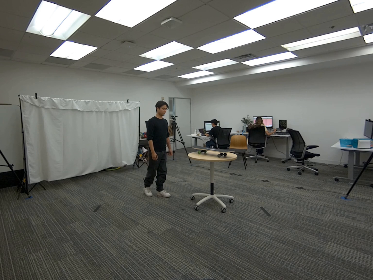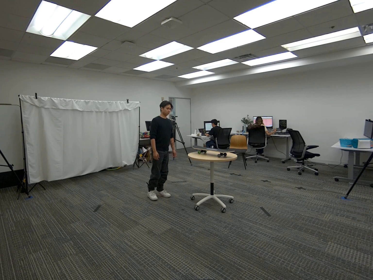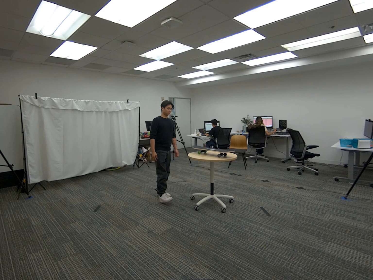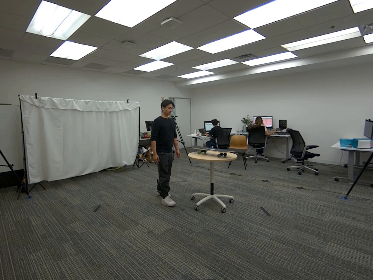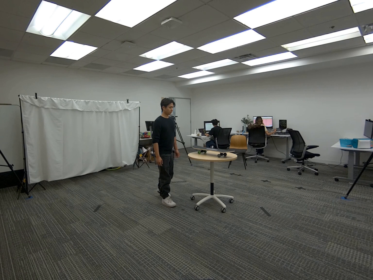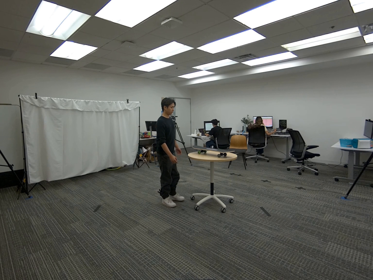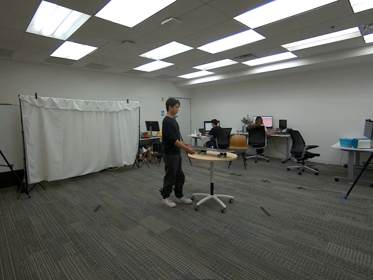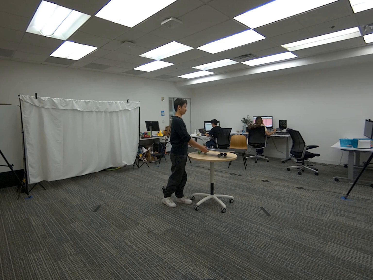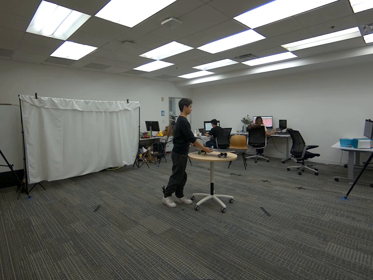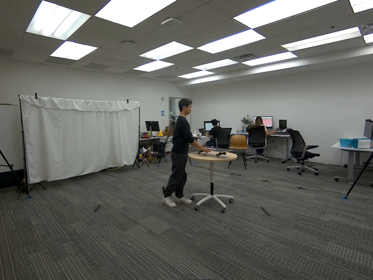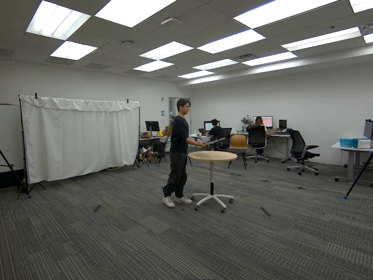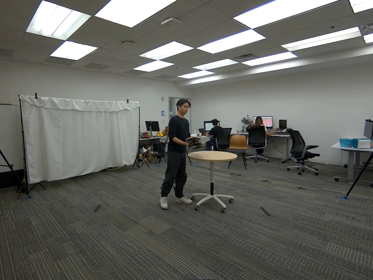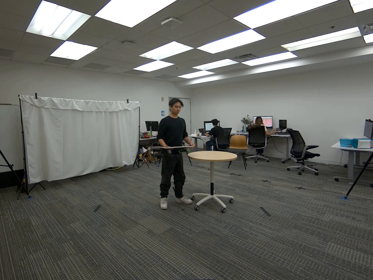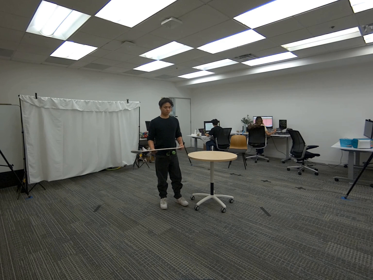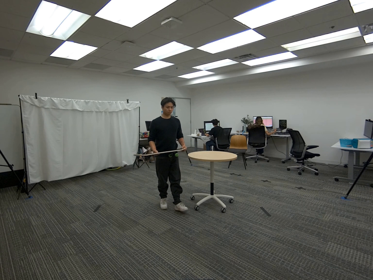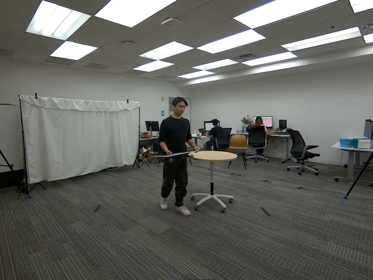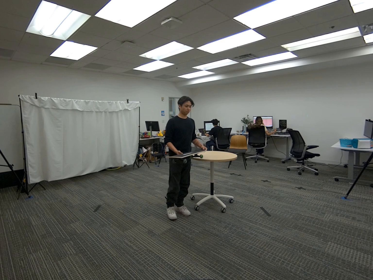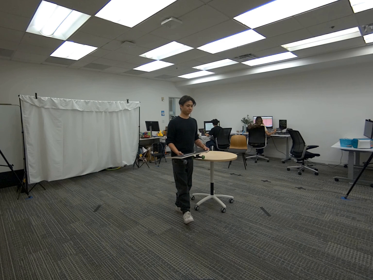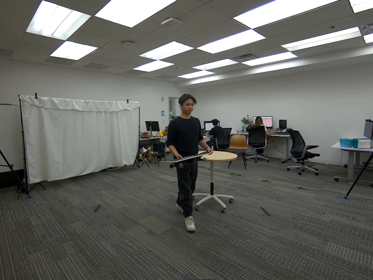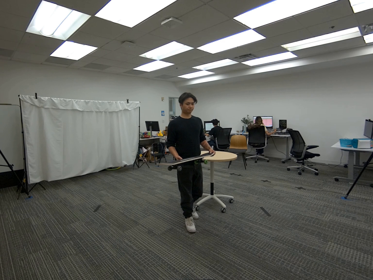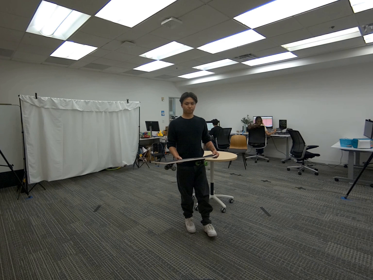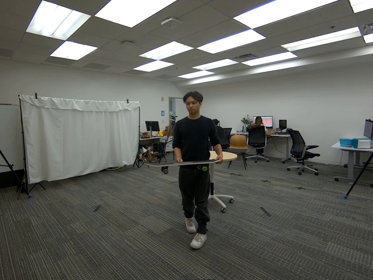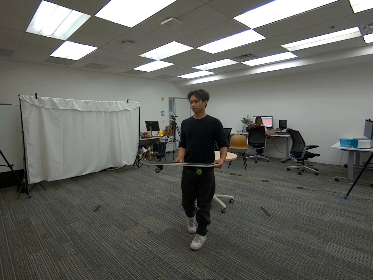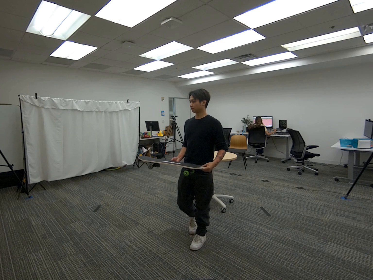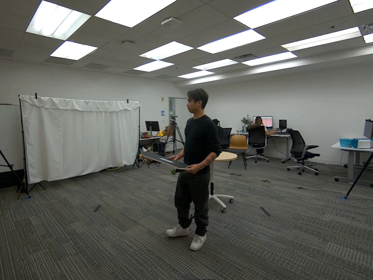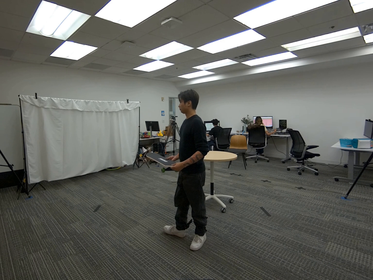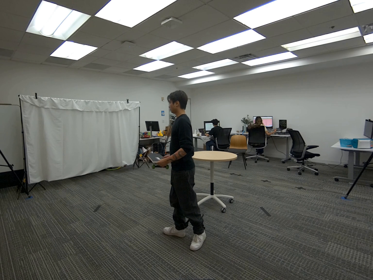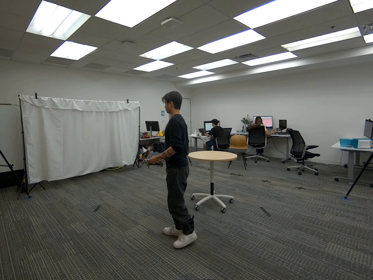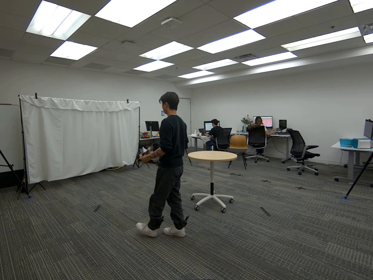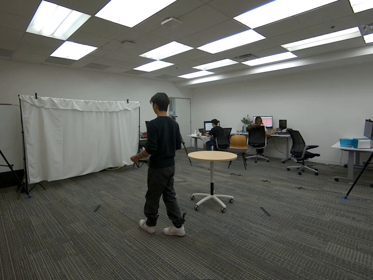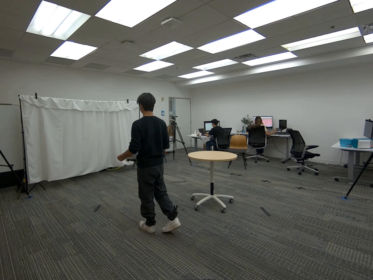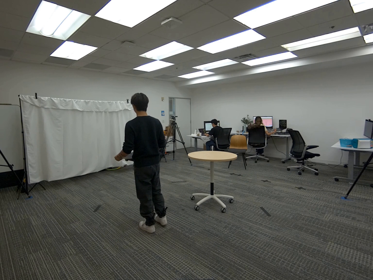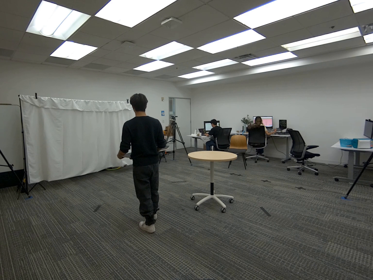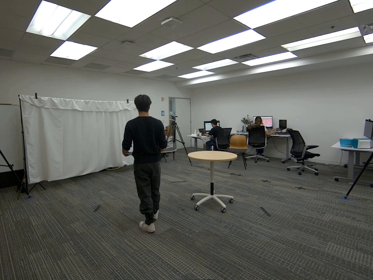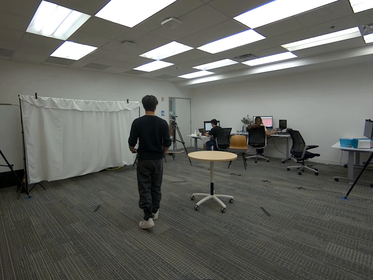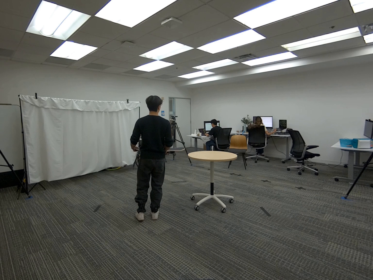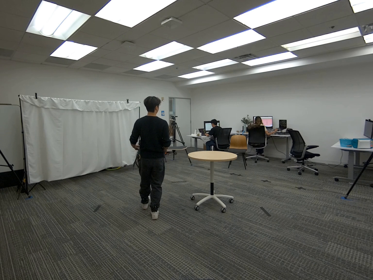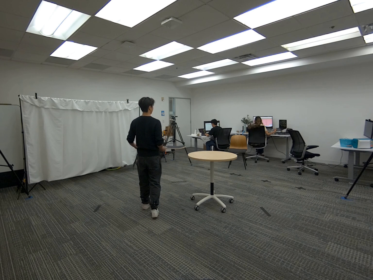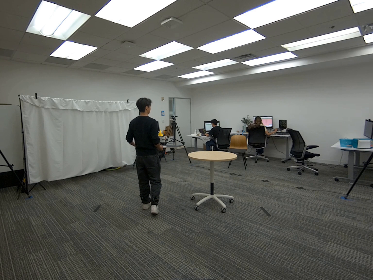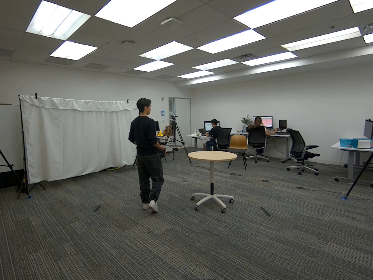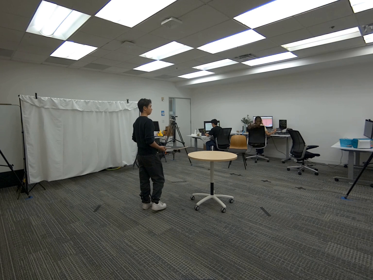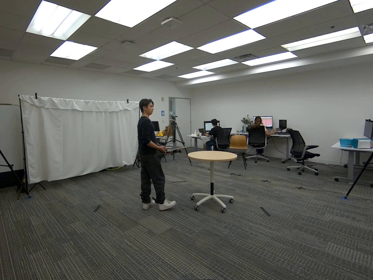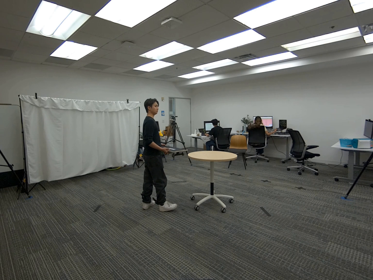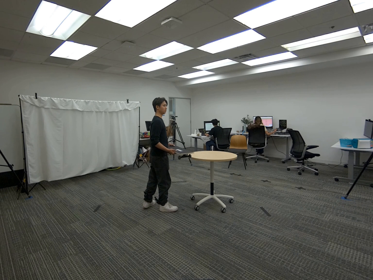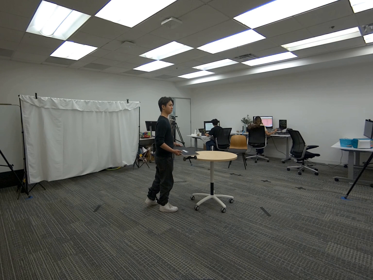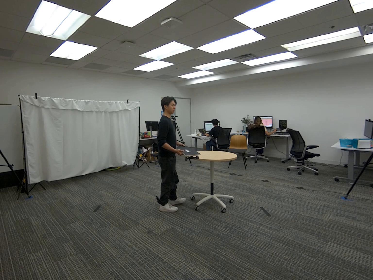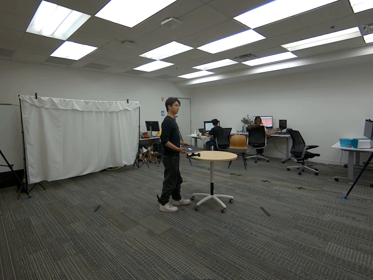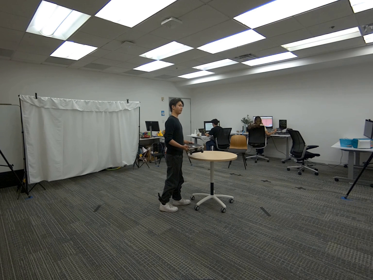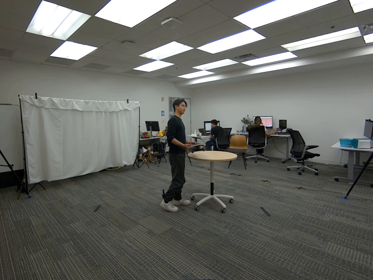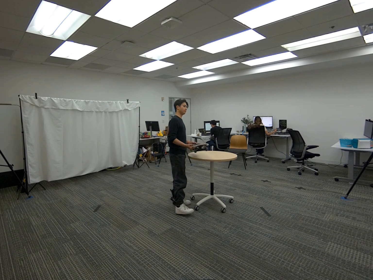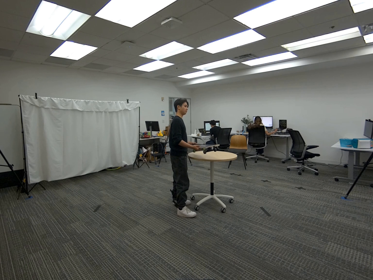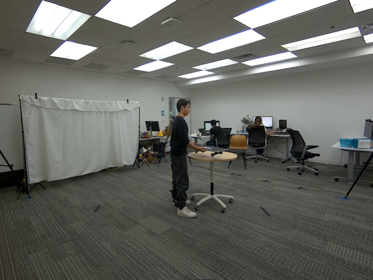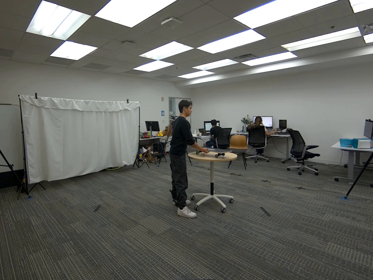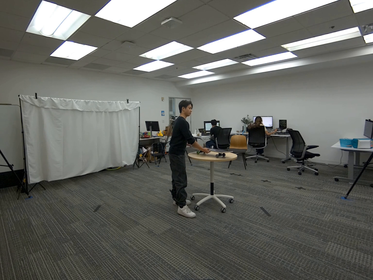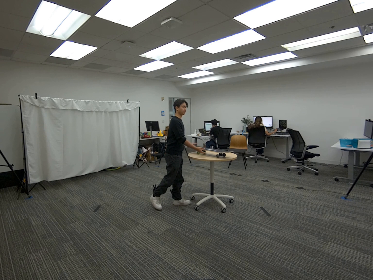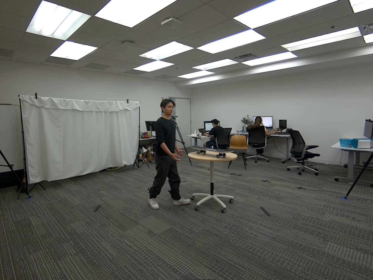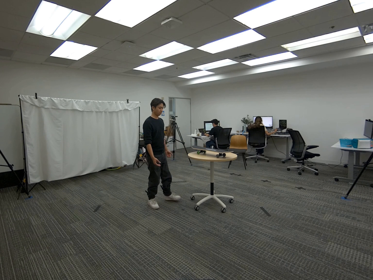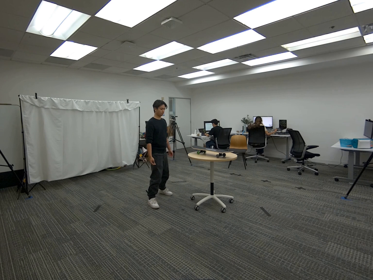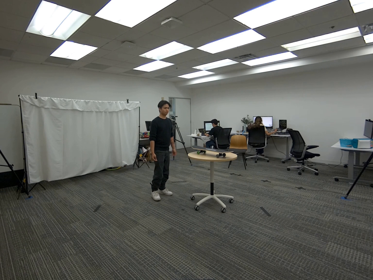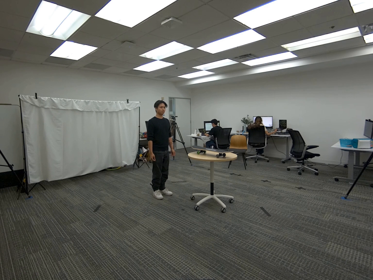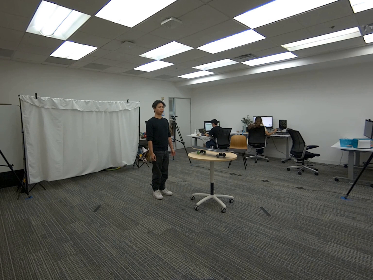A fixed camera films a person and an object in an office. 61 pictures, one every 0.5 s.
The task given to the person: Walk to the skateboard on the round table. Pick up the skateboard with both hands and keep the skateboard in front of you while keeping your elbows straight, and walk around within the bounding area. Place the skateboard back on the round table when finish.
